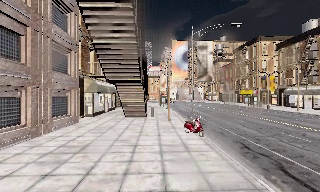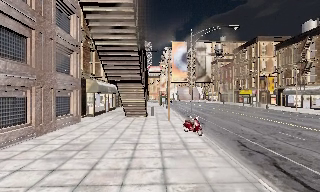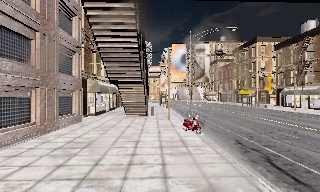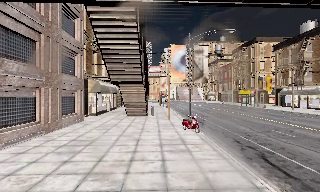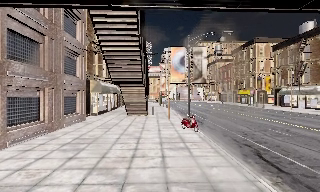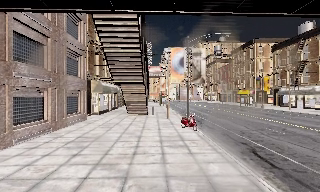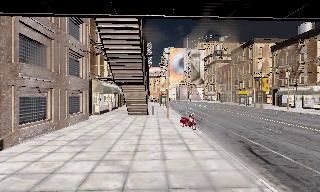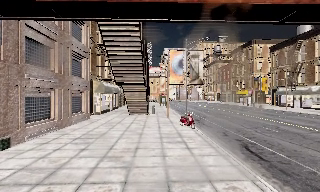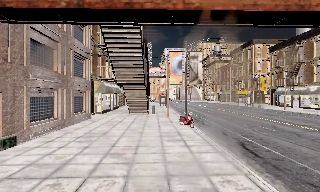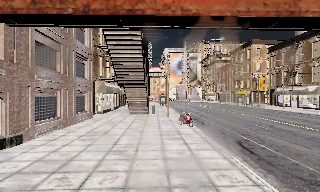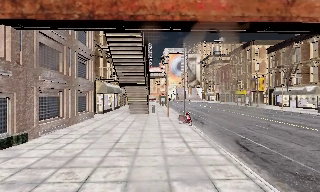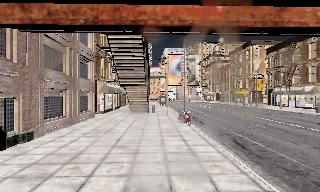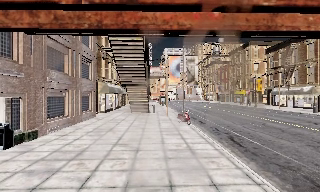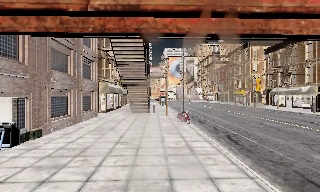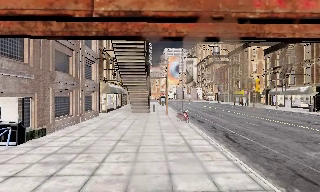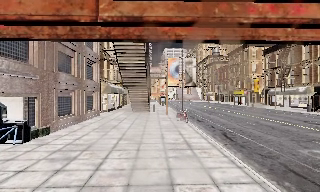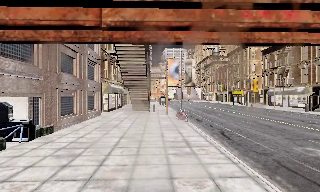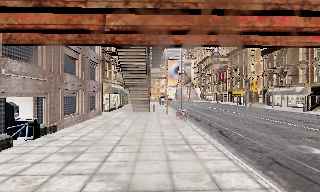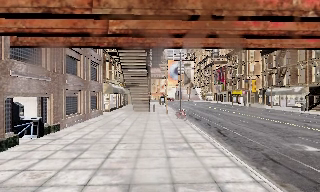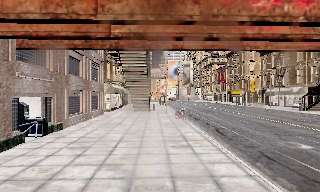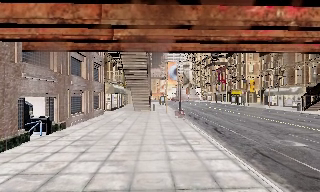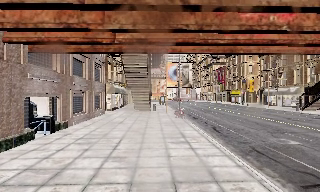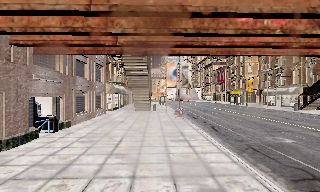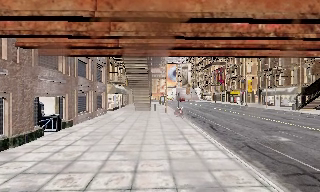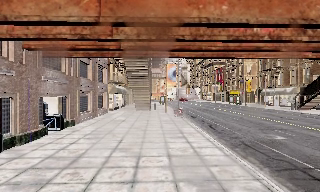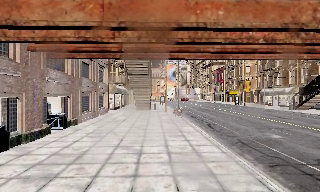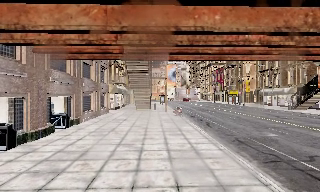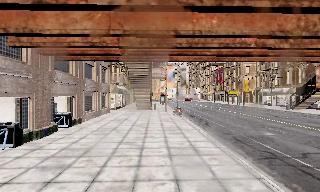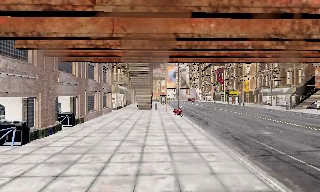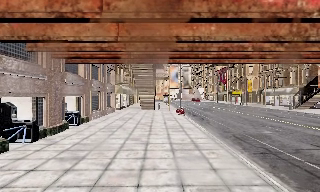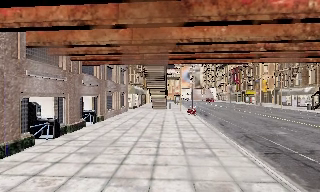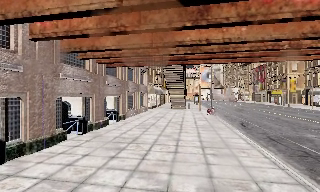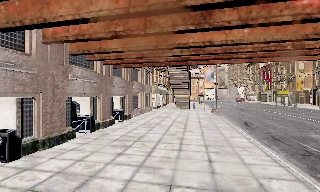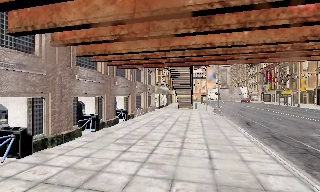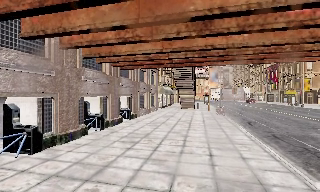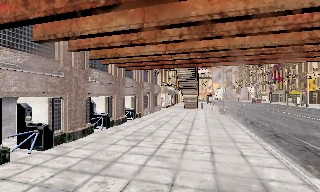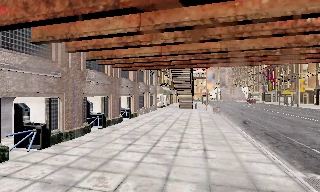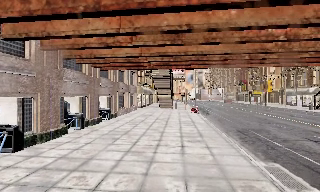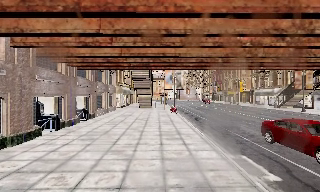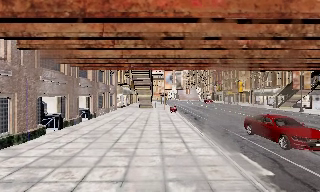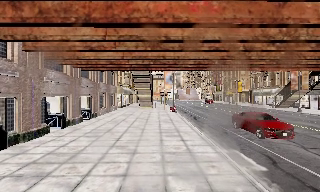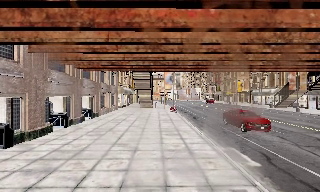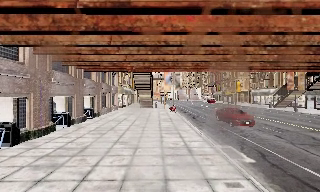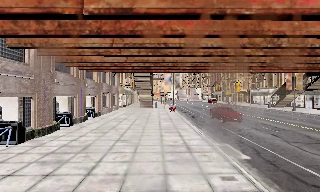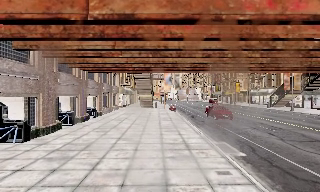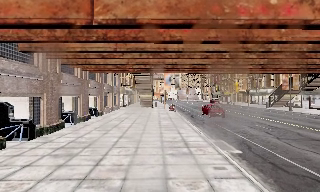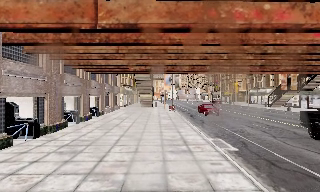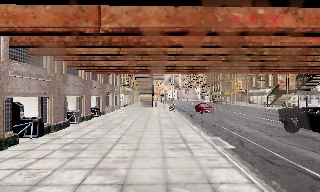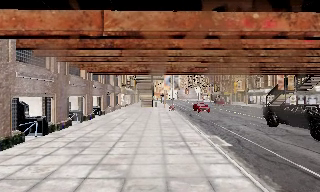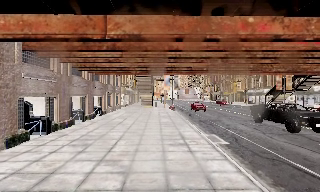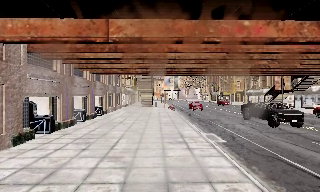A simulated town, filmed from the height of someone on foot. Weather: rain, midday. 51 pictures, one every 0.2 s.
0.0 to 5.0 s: The camera travels backward, about 9 m, so what stands in front gets smaller.
5.0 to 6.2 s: The camera swings to its left by about 10 degrees, and the scene slides to the right. It travels backward, about 2 m, so what stands in front gets smaller.
6.2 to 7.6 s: The camera swings to its right by about 10 degrees, and the scene slides to the left. It travels backward, about 2.5 m, so what stands in front gets smaller.
7.6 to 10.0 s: The camera travels backward, about 4.5 m, so what stands in front gets smaller.
The film runs backward here.
